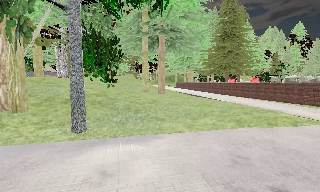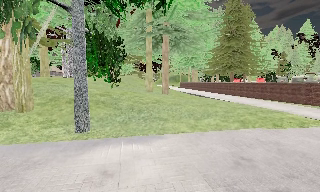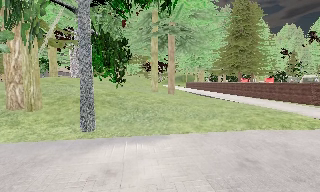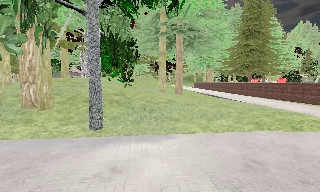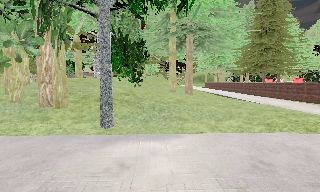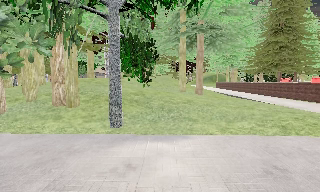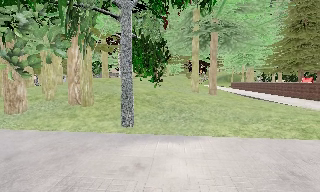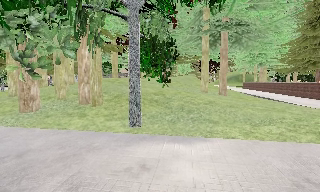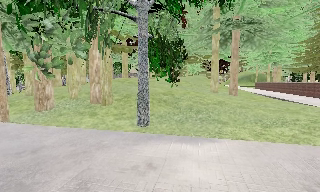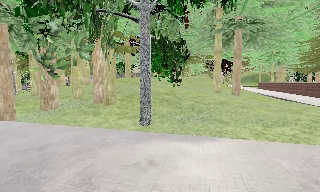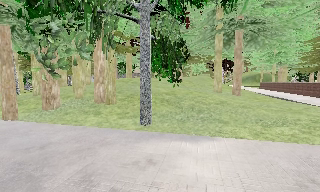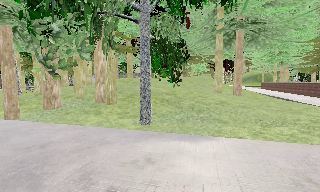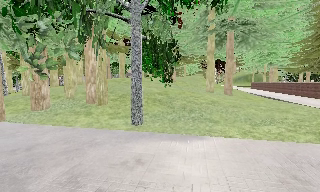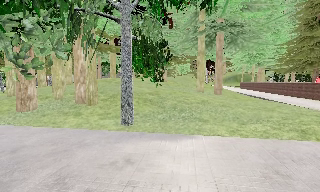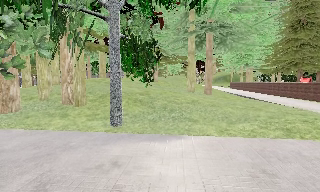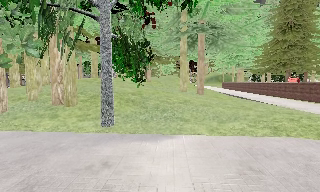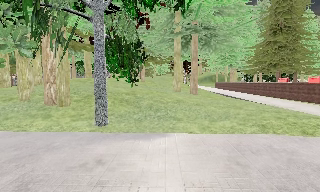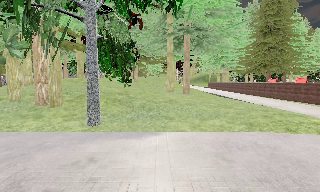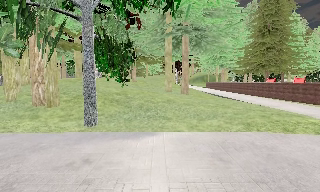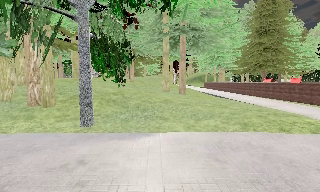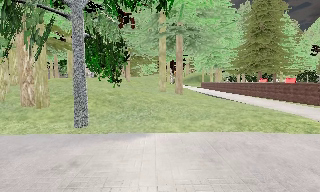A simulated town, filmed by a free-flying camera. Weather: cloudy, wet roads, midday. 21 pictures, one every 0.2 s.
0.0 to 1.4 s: The camera pans to its left, which is counterclockwise from overhead, by about 20 degrees.
1.4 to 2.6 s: The camera shifts only a little, or ends up much as it began.
2.6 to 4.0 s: The camera pans to its right, which is clockwise from overhead, by about 10 degrees.
The film runs backward here.
